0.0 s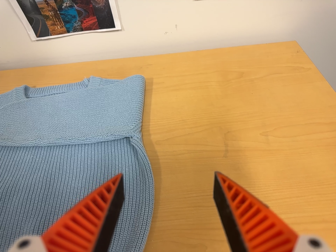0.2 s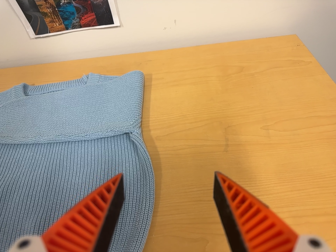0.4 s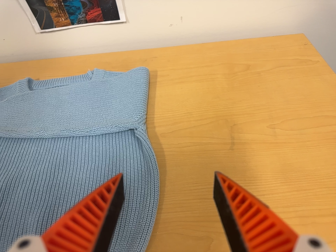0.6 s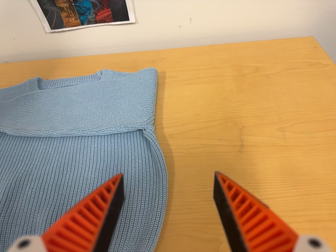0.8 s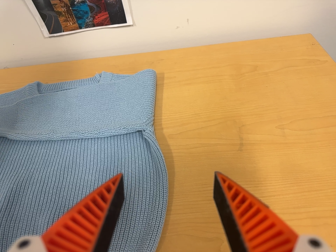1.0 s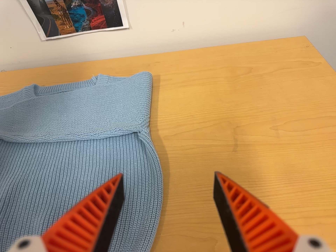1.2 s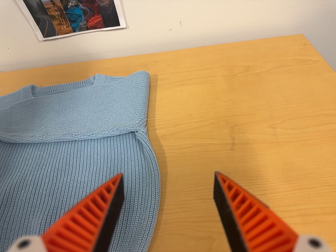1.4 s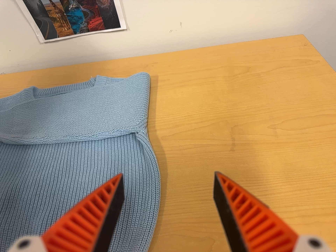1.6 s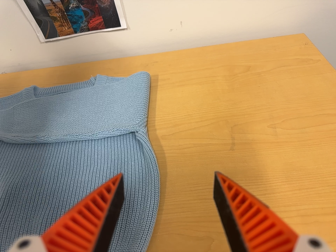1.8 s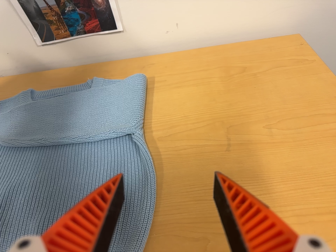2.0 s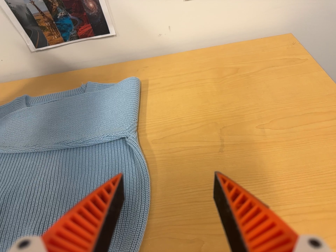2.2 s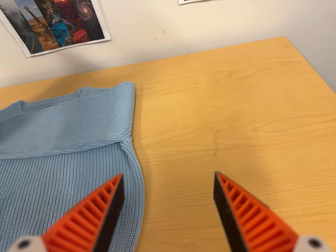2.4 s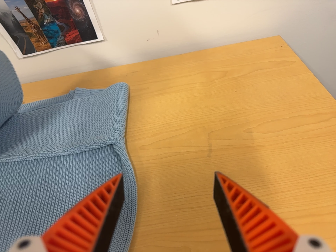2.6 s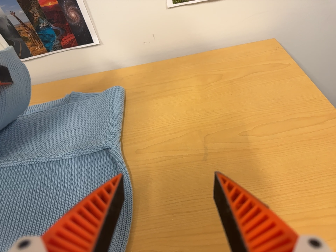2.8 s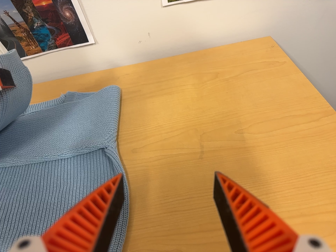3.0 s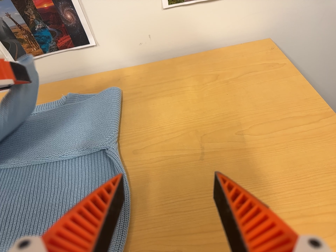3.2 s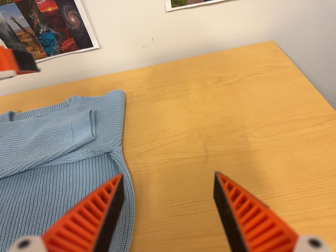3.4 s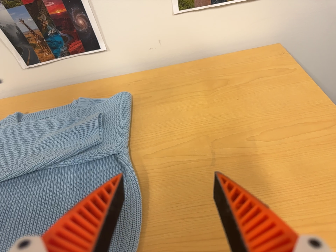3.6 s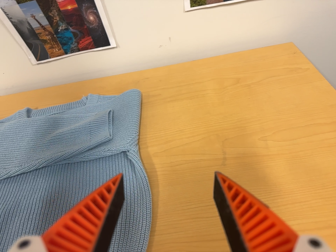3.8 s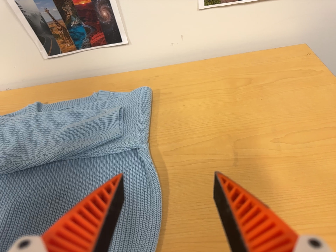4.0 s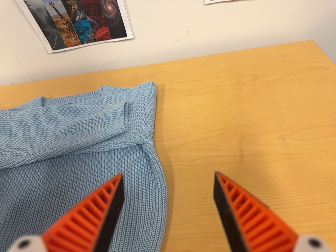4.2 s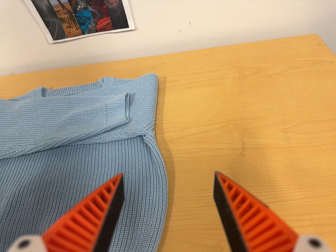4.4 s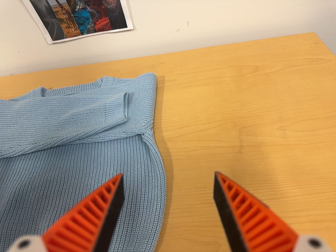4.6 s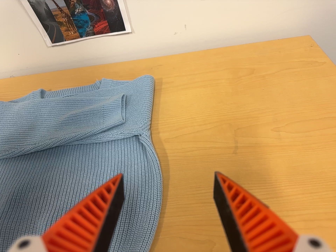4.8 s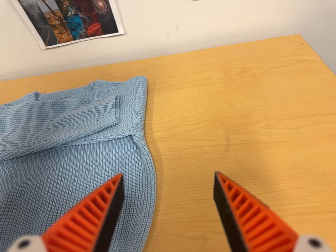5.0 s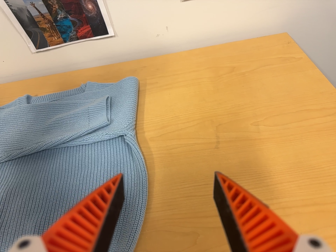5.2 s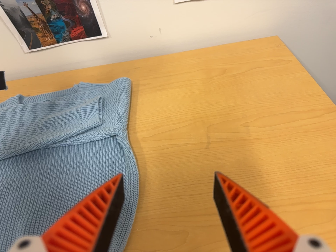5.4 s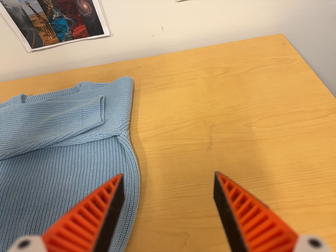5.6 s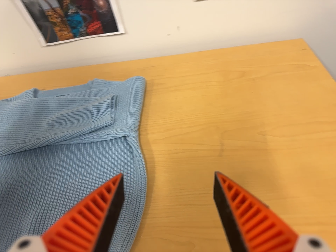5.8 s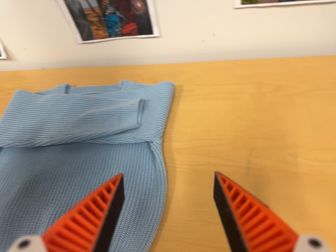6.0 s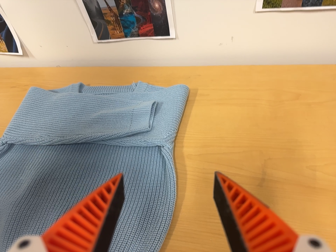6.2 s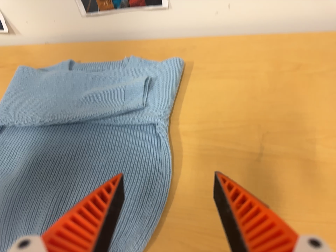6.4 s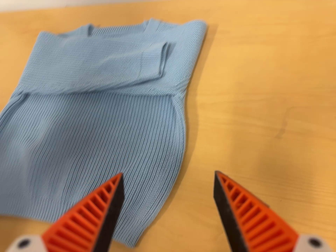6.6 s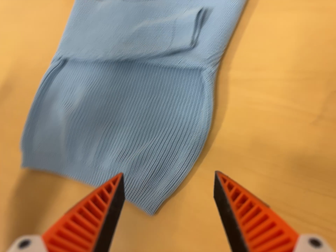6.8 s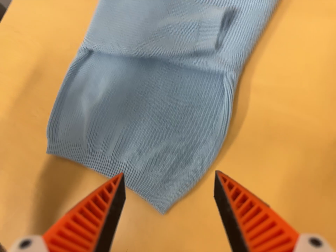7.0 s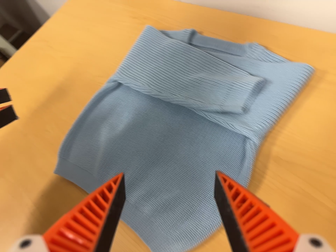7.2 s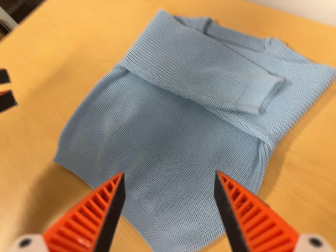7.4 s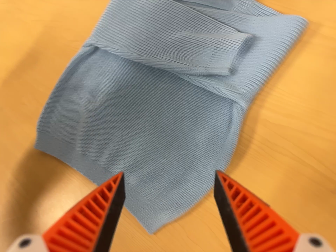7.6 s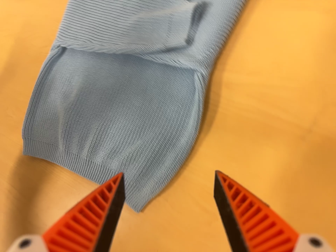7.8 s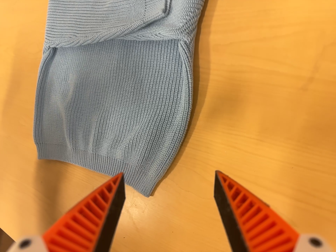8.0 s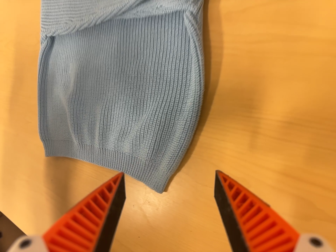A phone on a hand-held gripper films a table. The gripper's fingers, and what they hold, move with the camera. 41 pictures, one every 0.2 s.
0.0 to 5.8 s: The camera pans to its left by about 10 degrees. It travels to its right, about 4 cm.
5.8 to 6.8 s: The camera pans to its left by about 25 degrees. It travels toward the top of its view and to its right, about 12 cm. Its aim tips toward the bottom of its view by about 30 degrees, and the scene shifts upward. It rolls about its line of sight by about 10 degrees, and the scene rotates clockwise.
6.8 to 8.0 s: The camera pans to its left by about 10 degrees. It travels to its right and forward, about 12 cm. Its aim tips toward the bottom of its view by about 10 degrees, and the scene shifts upward. It rolls about its line of sight by about 15 degrees, and the scene rotates counterclockwise.
The film runs forward here.
